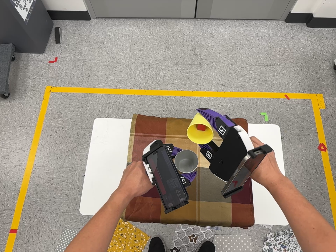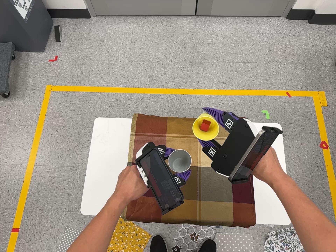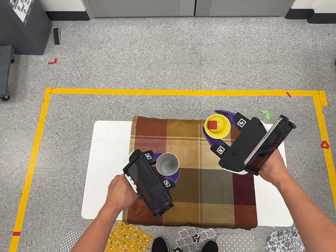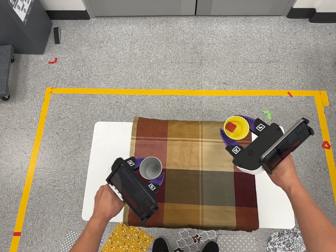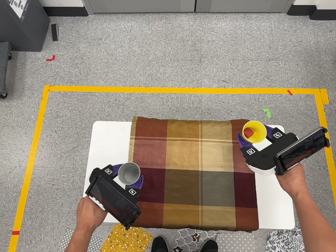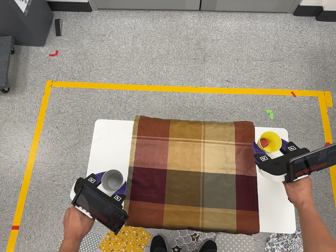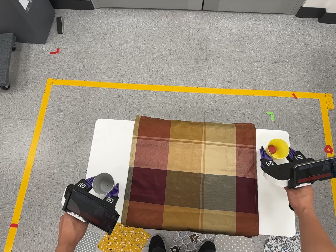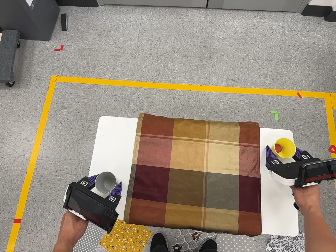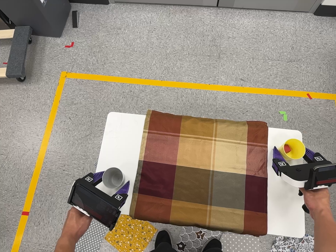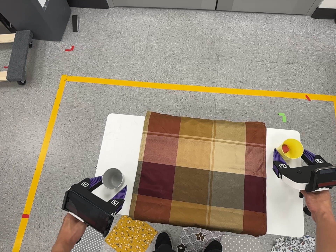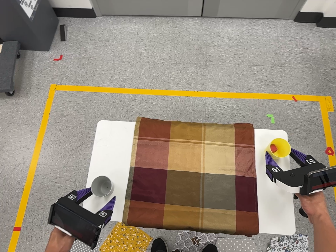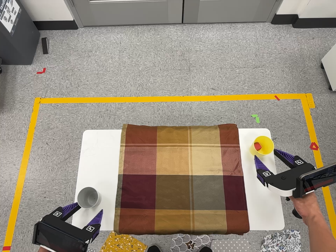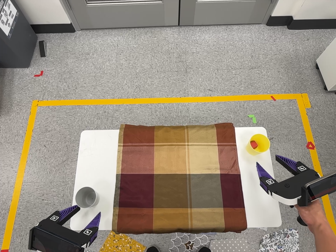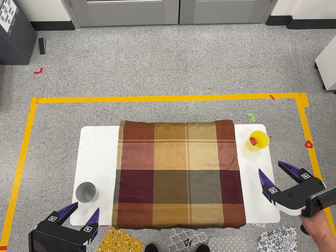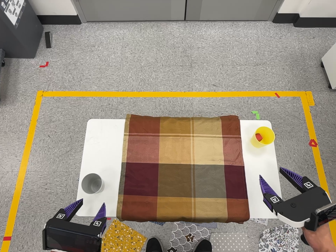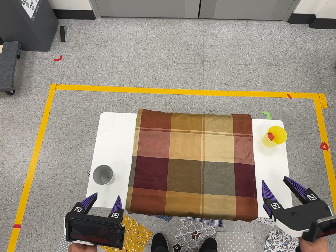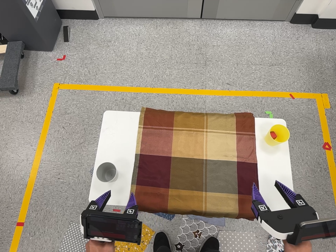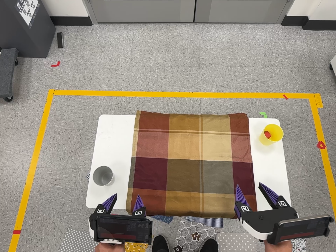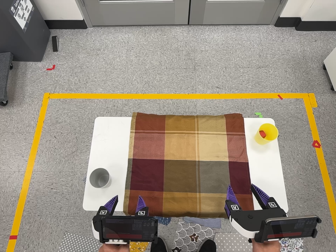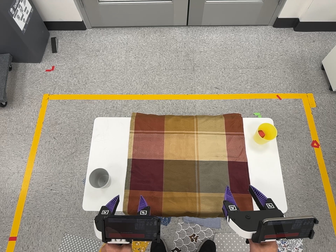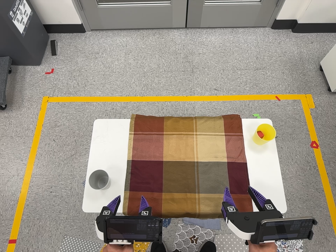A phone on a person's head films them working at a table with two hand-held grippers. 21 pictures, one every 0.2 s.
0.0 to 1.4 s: The camera travels toward the top of its view and forward, about 7 cm.
1.4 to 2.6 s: The camera travels toward the bottom of its view and backward, about 9 cm.
2.6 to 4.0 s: The camera travels toward the bottom of its view, about 7 cm, so close, fixed things drift upward.
The film runs backward here.
